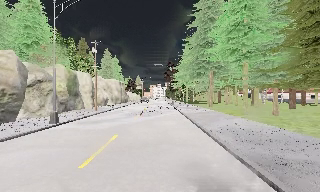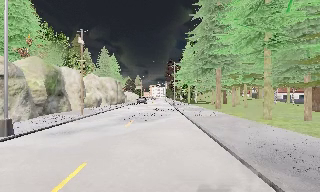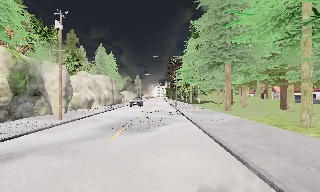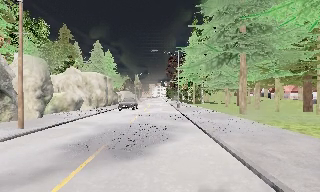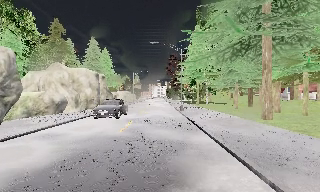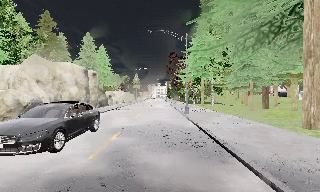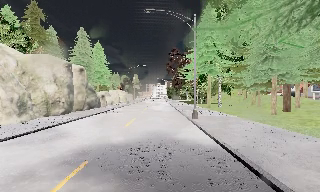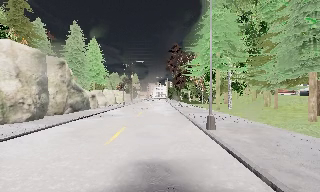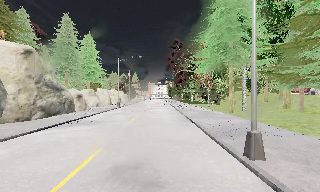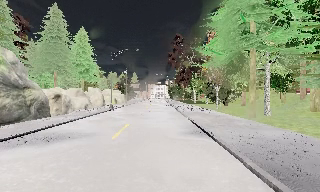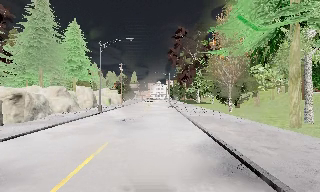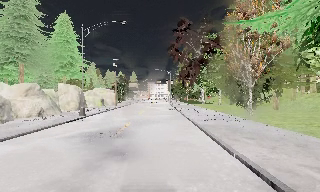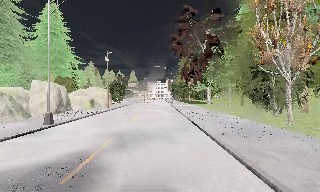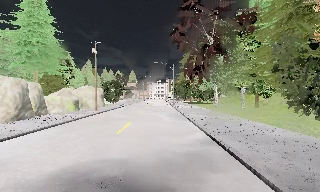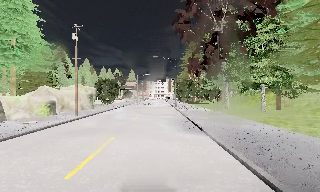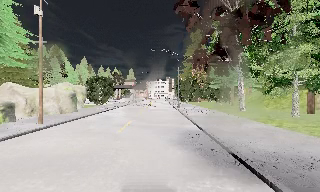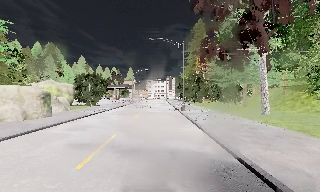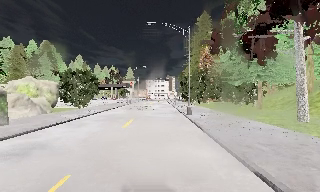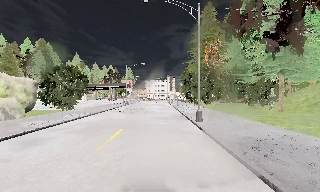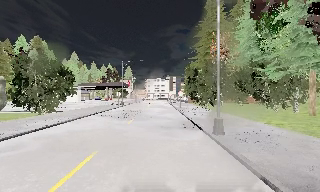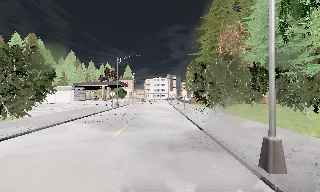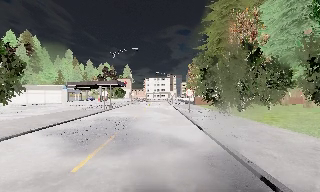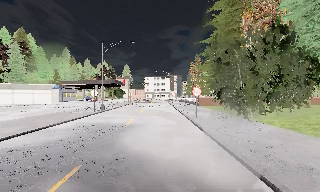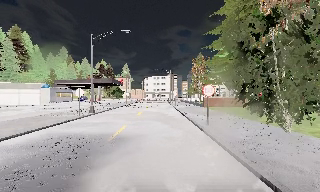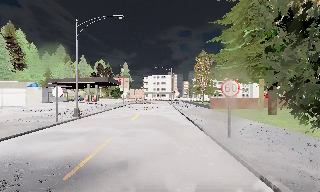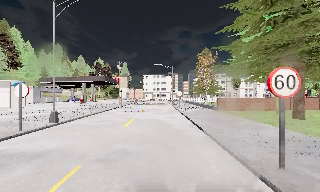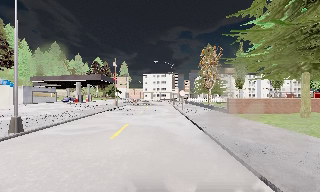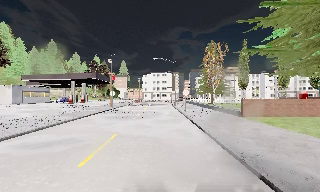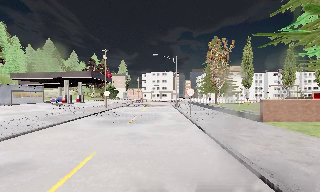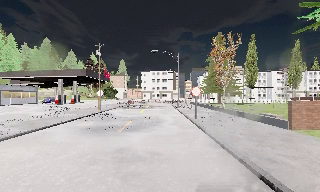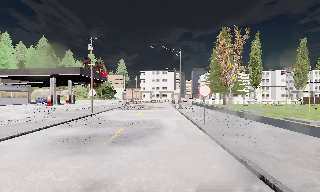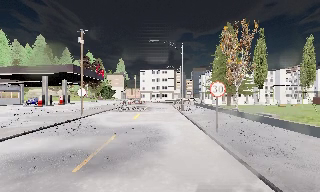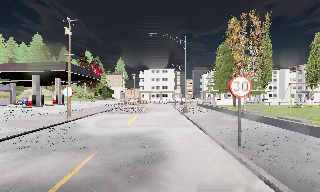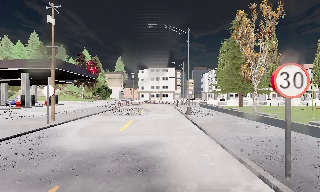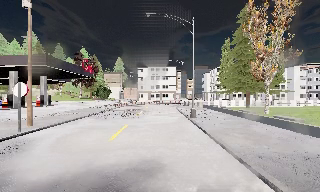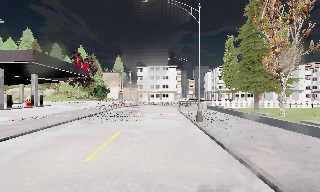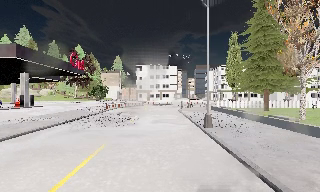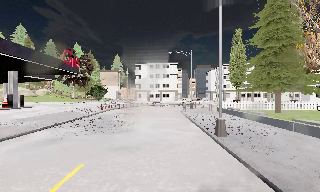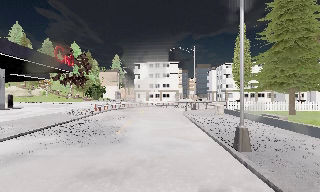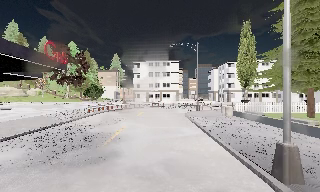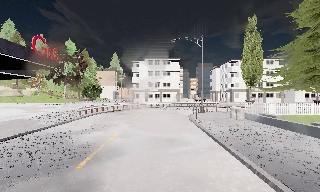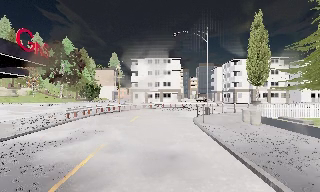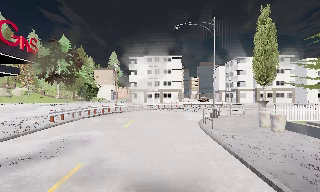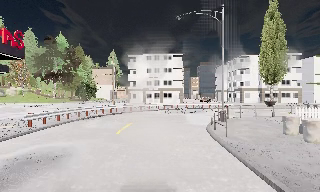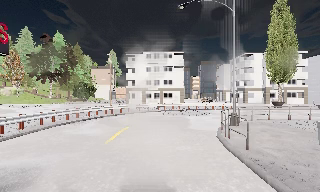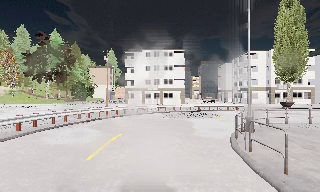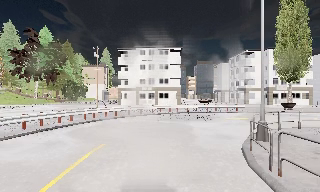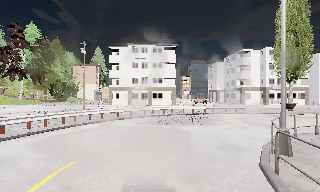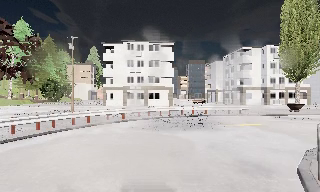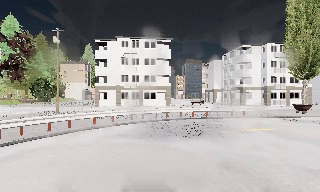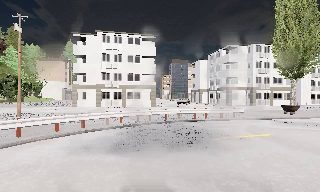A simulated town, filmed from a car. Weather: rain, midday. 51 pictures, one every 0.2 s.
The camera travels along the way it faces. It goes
forward.
0.0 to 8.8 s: The camera travels forward, about 120 m, so what stands in front looms larger. It loses speed.
8.8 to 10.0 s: The camera pans to its right, which is clockwise from overhead, by about 10 degrees. It travels forward, about 9 m, so what stands in front looms larger.
The film runs forward here.
